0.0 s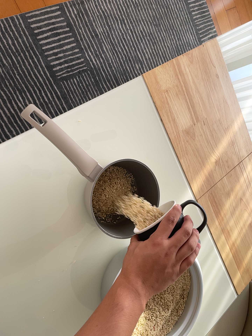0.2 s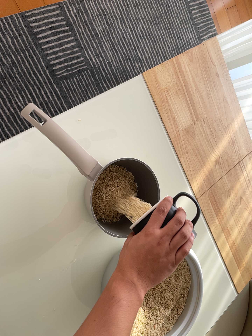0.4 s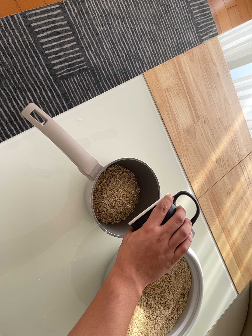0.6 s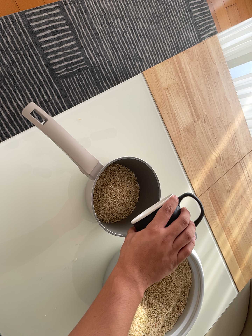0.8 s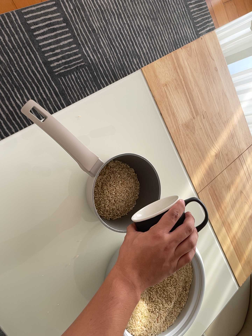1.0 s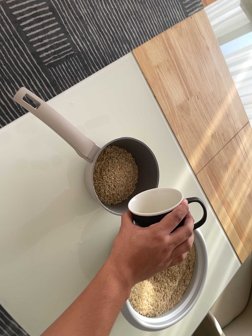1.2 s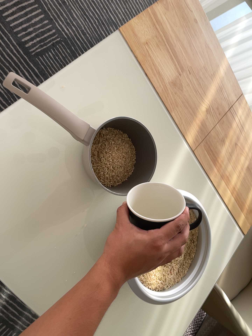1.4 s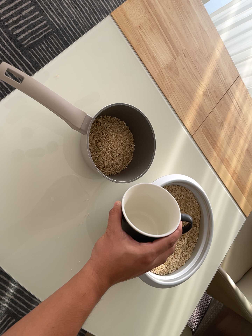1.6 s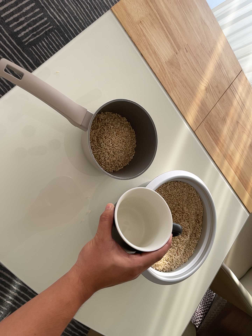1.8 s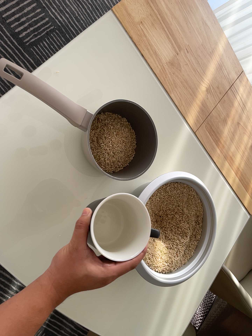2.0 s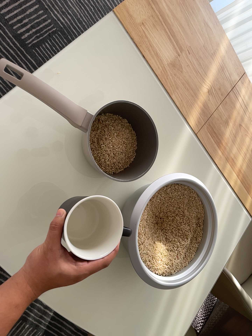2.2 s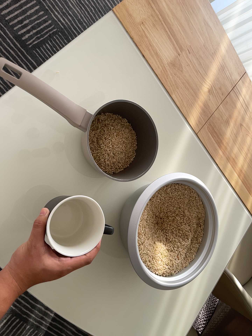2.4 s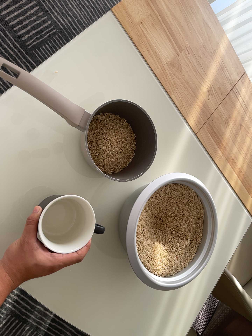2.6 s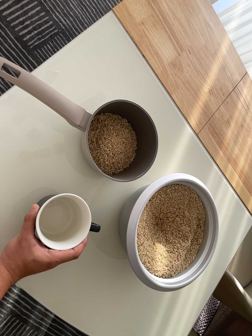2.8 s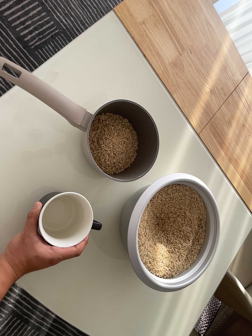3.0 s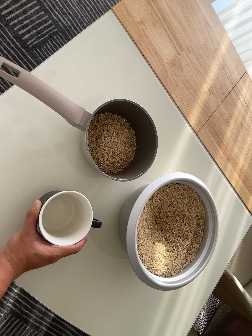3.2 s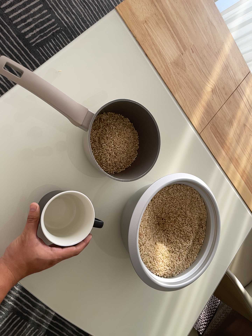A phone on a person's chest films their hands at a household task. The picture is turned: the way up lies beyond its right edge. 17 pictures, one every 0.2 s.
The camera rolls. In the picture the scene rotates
counterclockwise.
0.0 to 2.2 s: The camera travels toward the bottom of its view, about 5 cm, so close, fixed things drift upward. It rolls about its line of sight by about 15 degrees, and the scene rotates counterclockwise.
2.2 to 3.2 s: The camera keeps its place and its aim.
The film runs forward here.
